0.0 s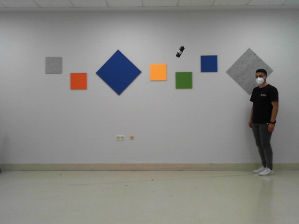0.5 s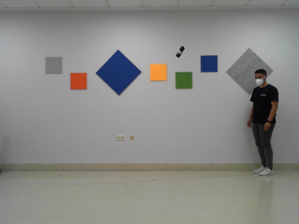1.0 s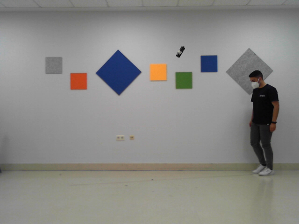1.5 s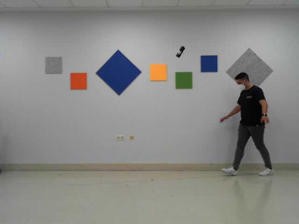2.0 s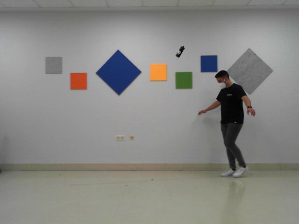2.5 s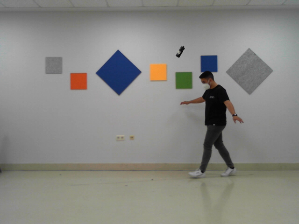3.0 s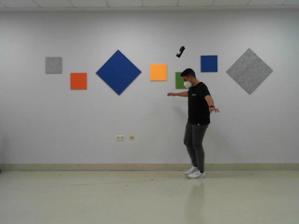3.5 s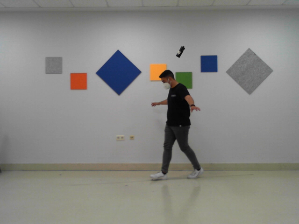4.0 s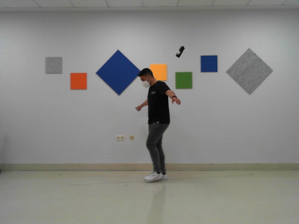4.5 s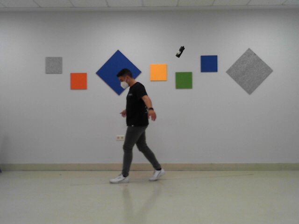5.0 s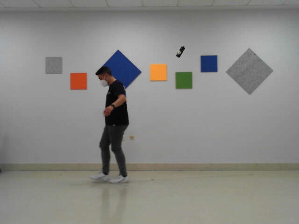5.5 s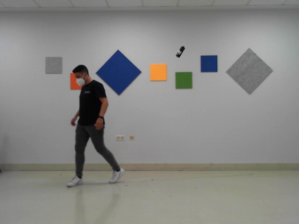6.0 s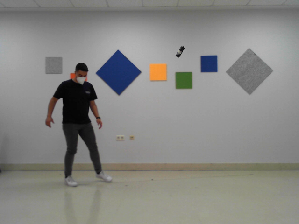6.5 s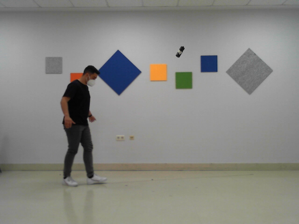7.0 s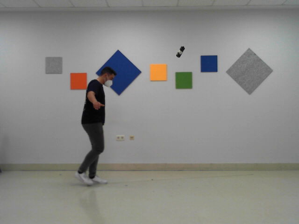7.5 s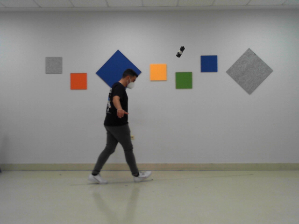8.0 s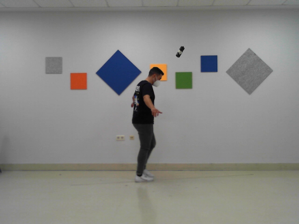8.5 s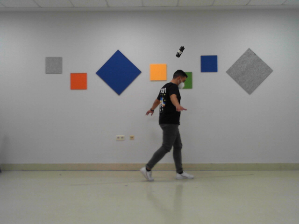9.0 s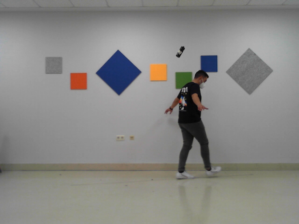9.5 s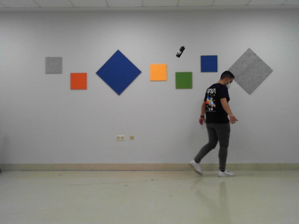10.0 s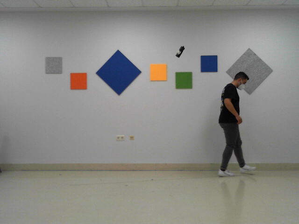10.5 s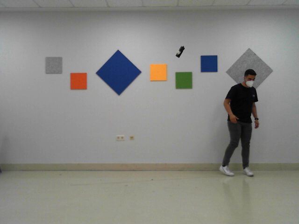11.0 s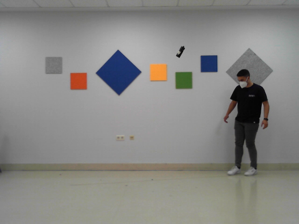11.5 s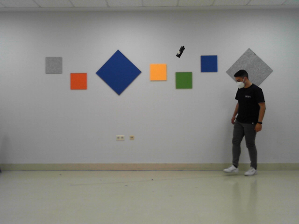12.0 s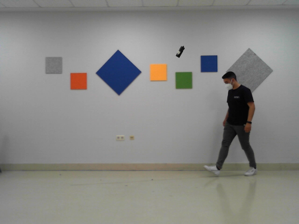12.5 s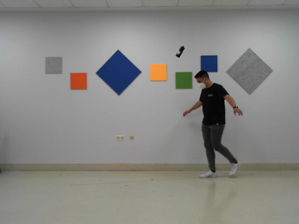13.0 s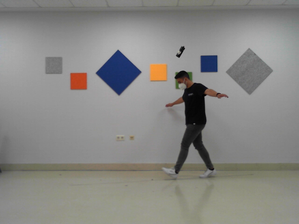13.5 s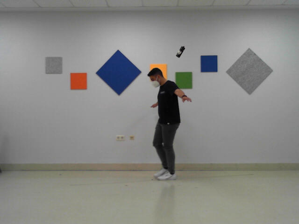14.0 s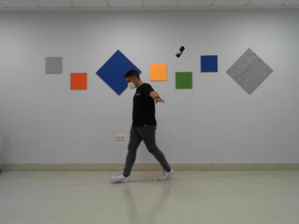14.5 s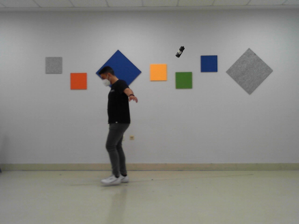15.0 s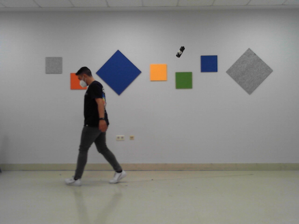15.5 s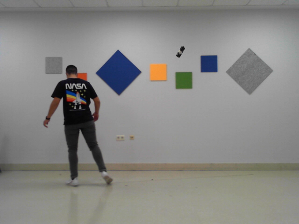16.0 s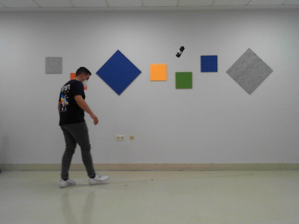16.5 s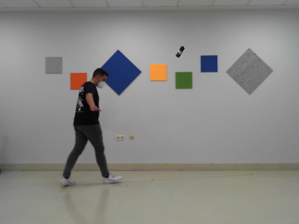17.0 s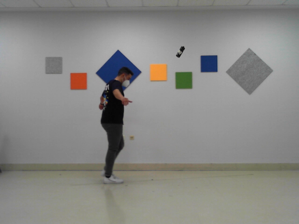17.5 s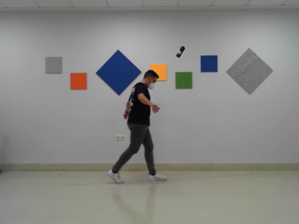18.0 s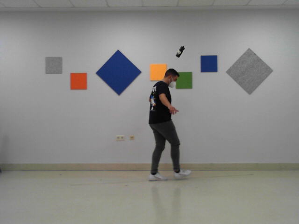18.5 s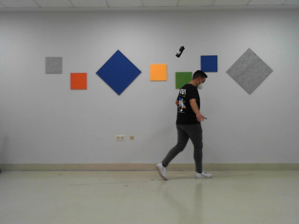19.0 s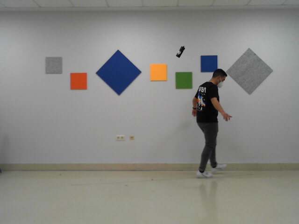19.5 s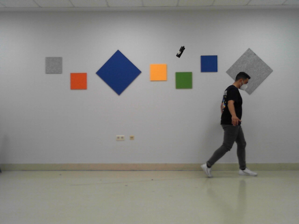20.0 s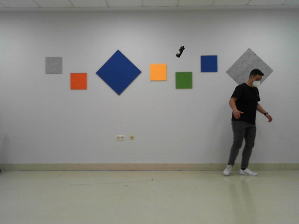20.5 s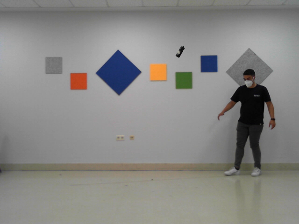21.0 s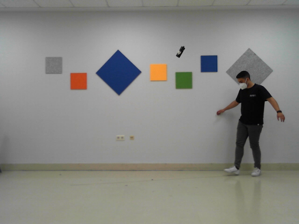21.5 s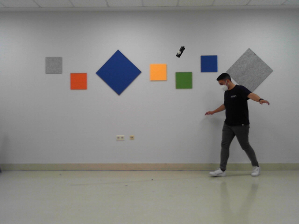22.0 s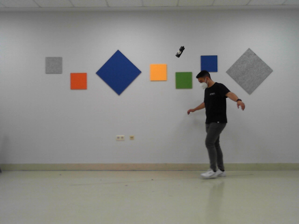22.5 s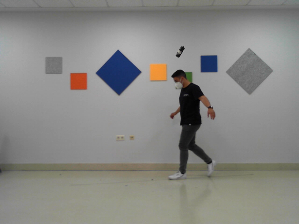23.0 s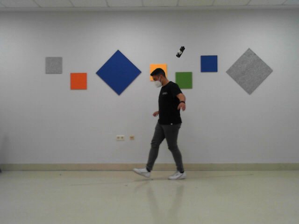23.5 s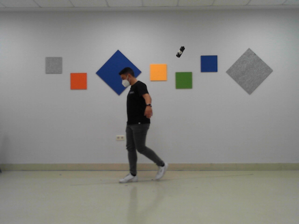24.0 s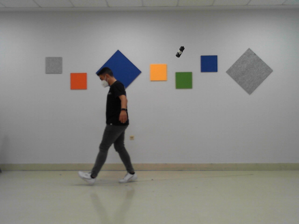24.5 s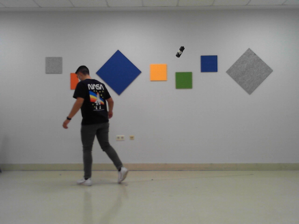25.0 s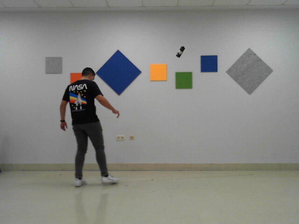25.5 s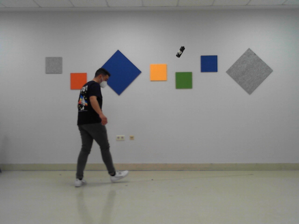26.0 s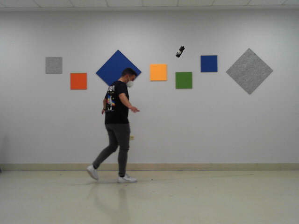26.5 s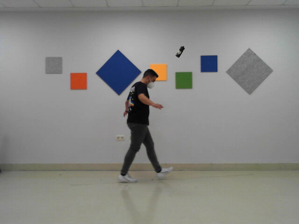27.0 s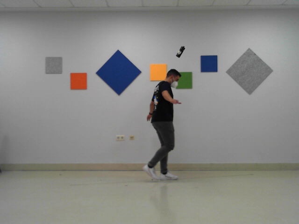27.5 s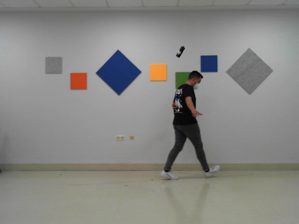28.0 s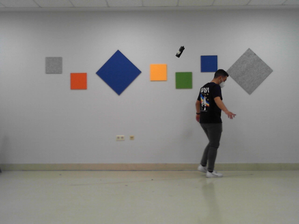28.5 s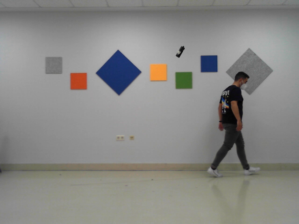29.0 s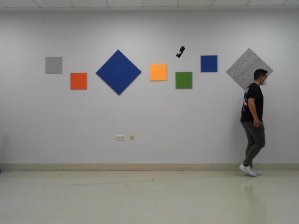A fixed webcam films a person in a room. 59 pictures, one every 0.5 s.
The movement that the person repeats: Walk along a line.
